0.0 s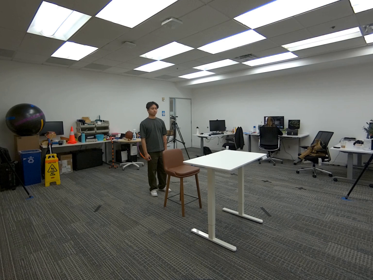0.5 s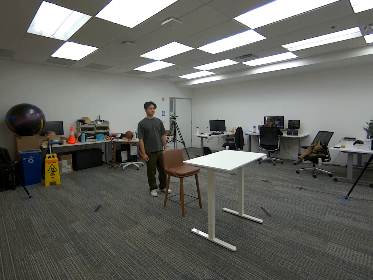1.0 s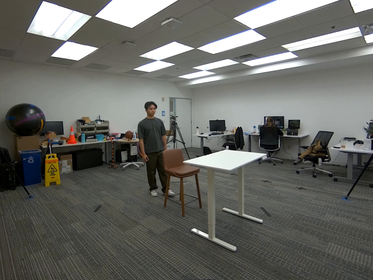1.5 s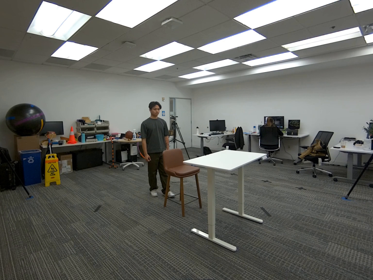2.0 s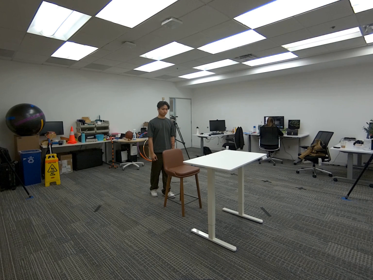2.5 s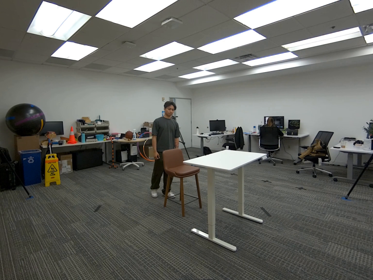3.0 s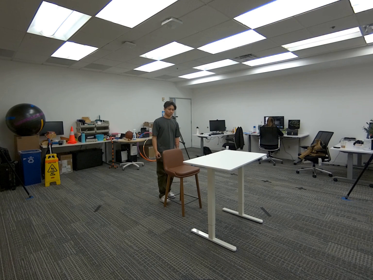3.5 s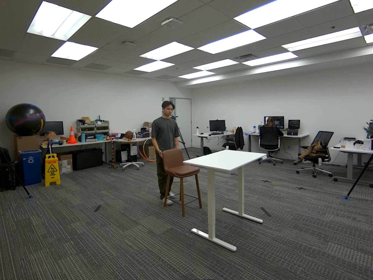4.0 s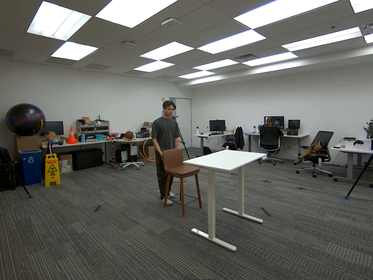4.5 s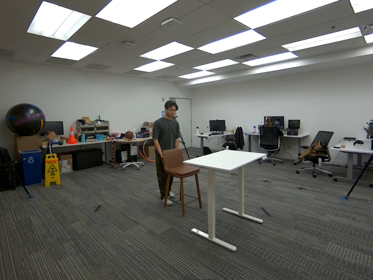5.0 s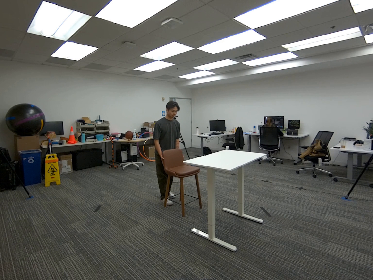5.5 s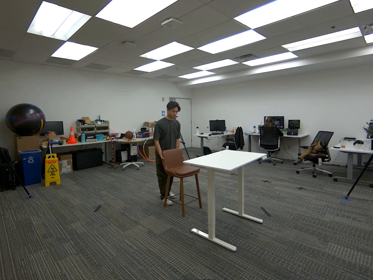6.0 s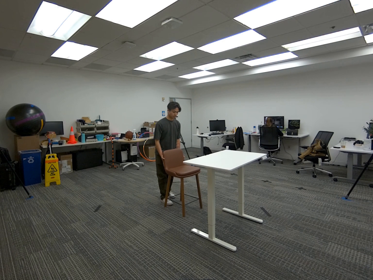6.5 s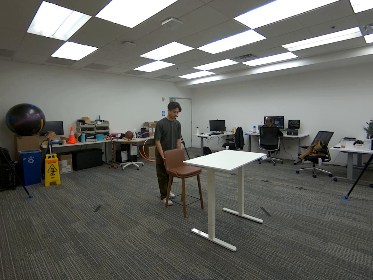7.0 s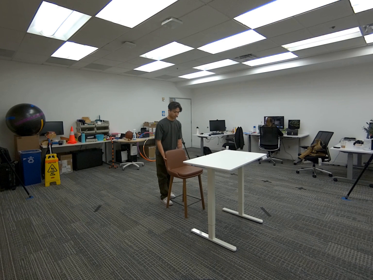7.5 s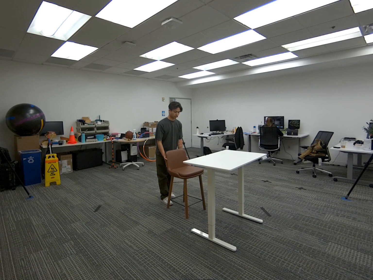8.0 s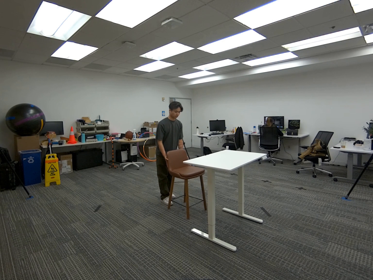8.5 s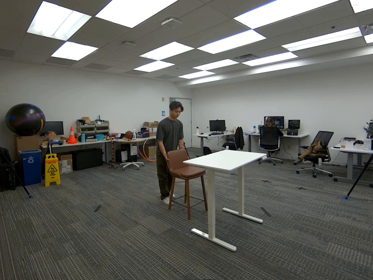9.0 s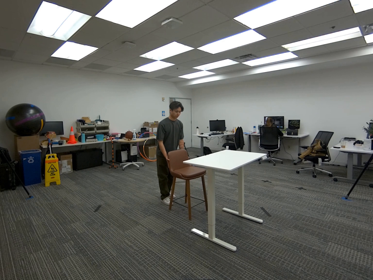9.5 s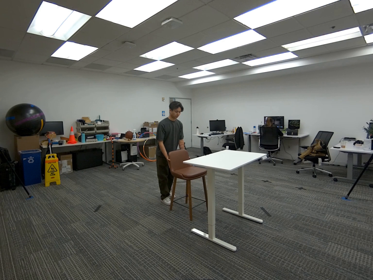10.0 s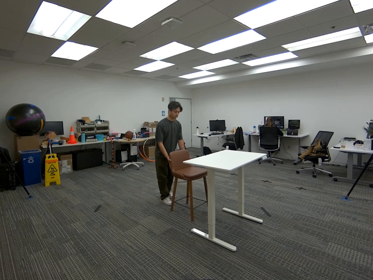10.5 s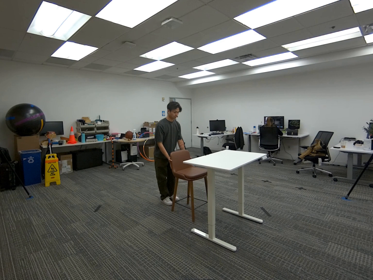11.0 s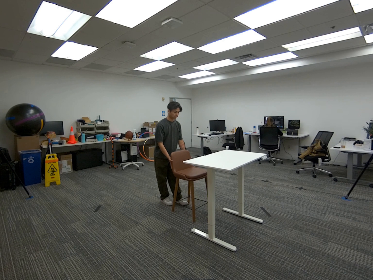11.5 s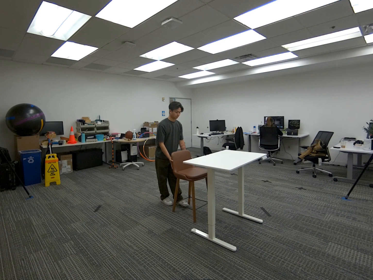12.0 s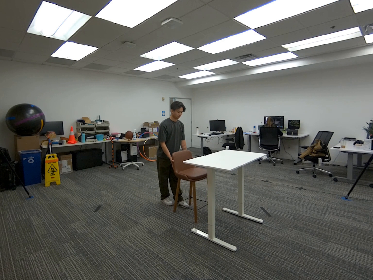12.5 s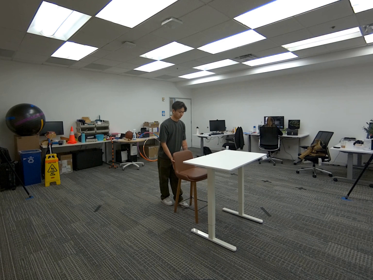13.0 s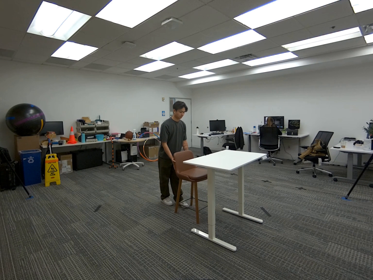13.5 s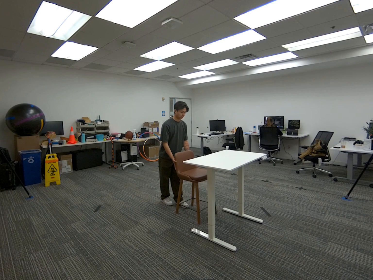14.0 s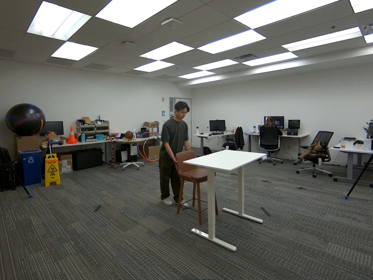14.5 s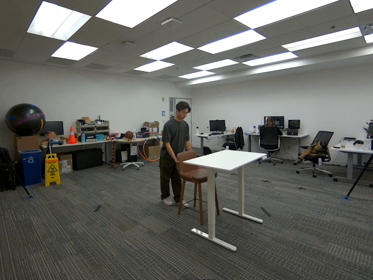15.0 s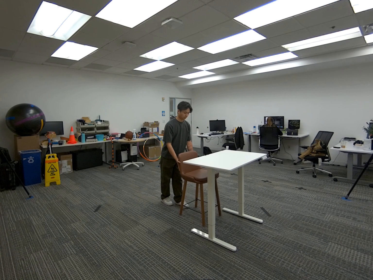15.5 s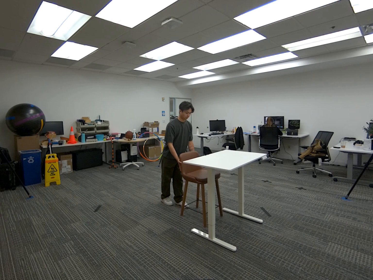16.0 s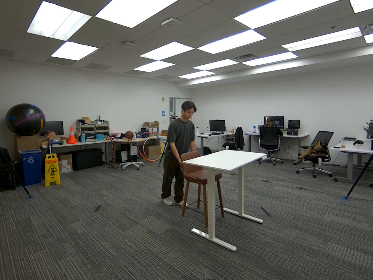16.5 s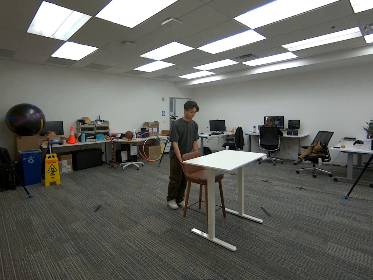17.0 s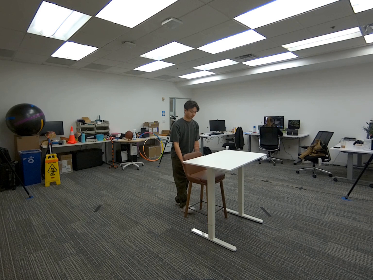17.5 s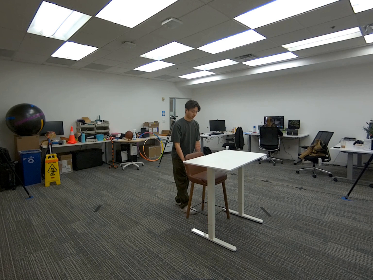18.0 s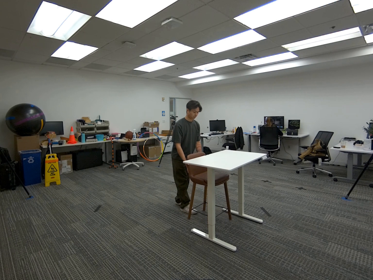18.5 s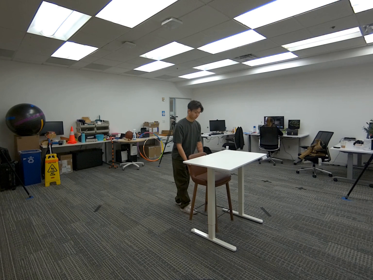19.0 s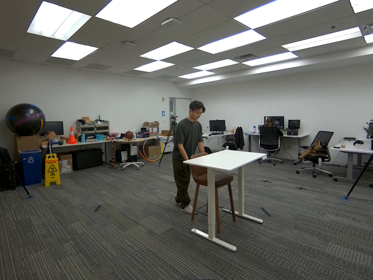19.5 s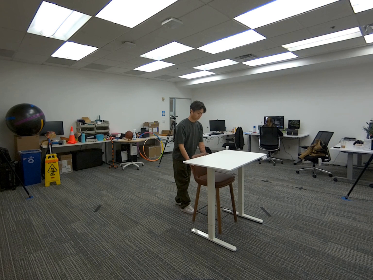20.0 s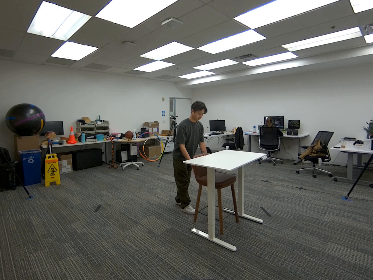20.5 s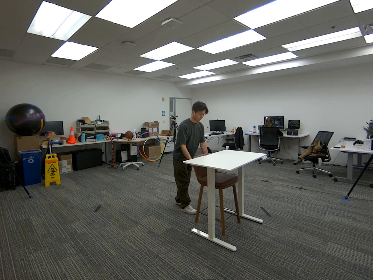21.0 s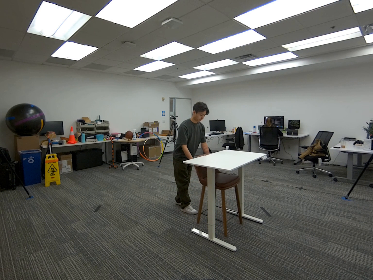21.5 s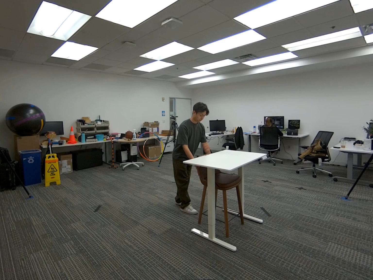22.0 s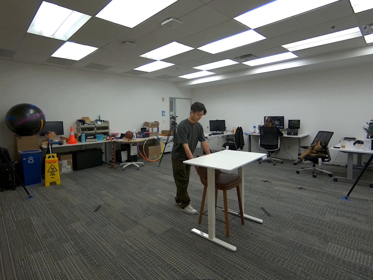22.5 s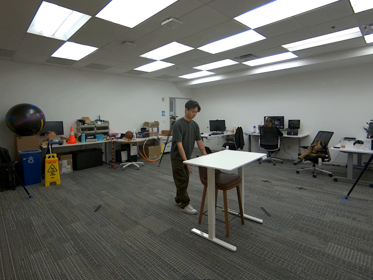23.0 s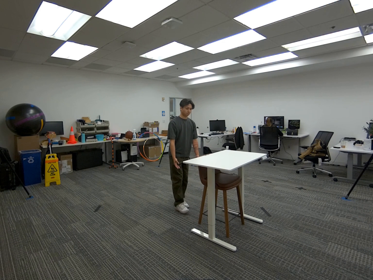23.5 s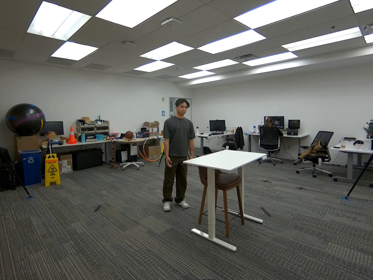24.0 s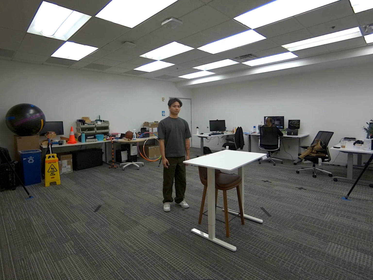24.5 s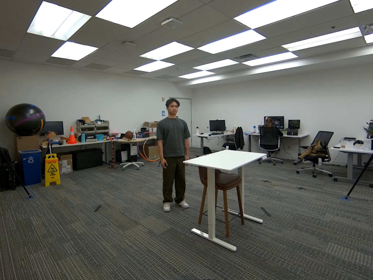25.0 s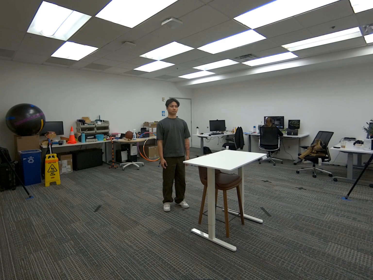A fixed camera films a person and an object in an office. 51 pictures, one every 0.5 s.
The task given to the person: Walk over to the tall bar stool and push the bar stool closer into the desk.
